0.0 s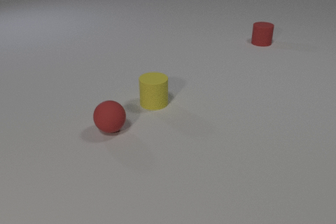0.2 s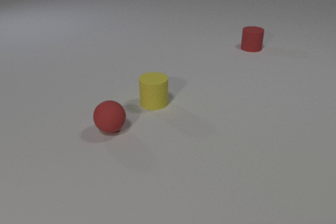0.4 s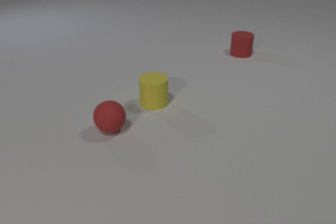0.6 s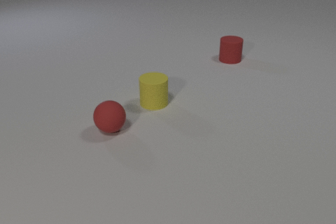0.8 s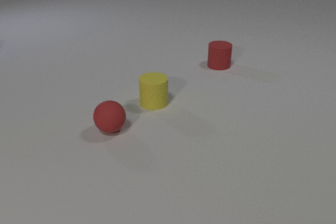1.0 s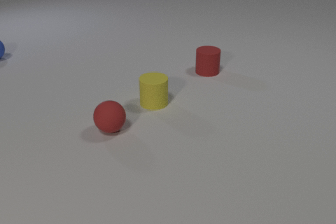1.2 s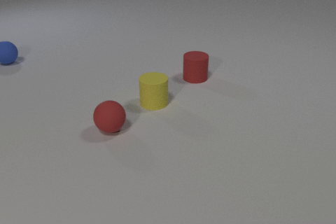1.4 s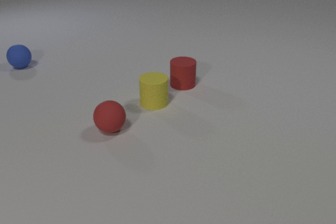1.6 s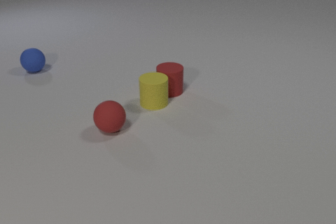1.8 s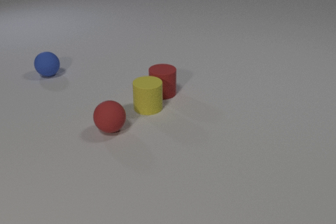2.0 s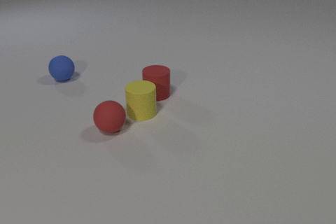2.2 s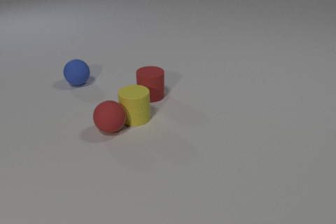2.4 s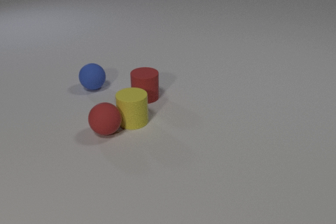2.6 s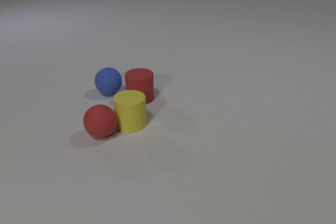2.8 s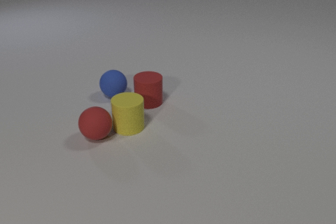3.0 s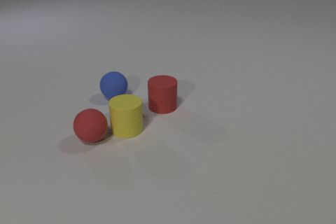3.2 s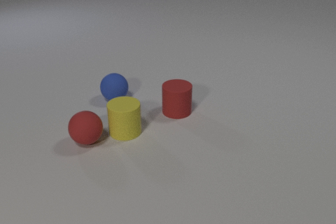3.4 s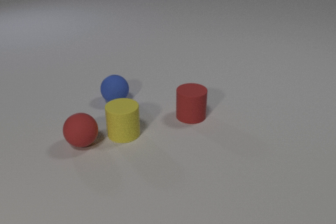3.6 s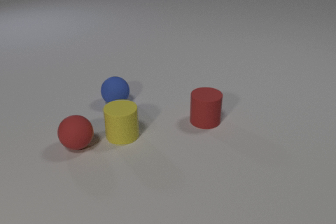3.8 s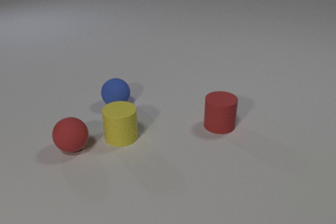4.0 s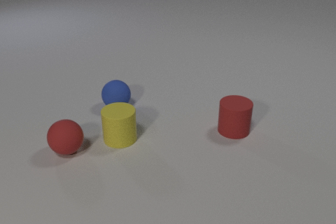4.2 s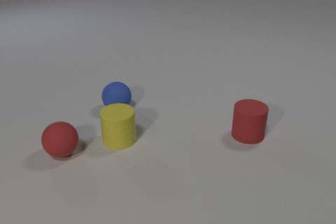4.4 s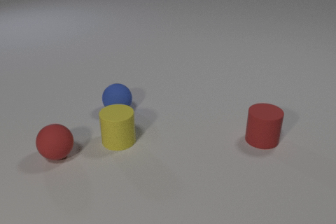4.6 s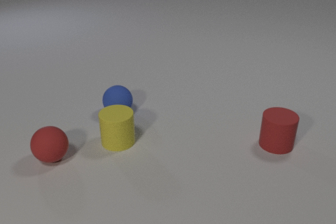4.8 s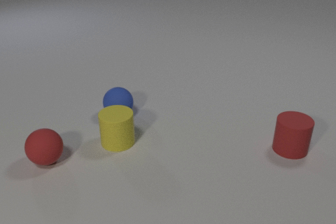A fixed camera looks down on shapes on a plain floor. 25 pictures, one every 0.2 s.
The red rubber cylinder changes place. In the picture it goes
toward the camera.
0.0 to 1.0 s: The red rubber cylinder slides toward the camera and to the left. The blue rubber sphere comes in at the left edge.
1.0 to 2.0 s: The red rubber cylinder slides toward the camera and to the left. The yellow rubber cylinder slides toward the camera and to the left. The blue rubber sphere rolls toward the camera and to the right. The red rubber cylinder and the yellow rubber cylinder collide.
2.0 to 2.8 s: The red rubber cylinder slides toward the camera and to the left. The yellow rubber cylinder slides toward the camera and to the left. The red rubber sphere rolls to the left and toward the camera. The blue rubber sphere rolls to the right and toward the camera. The yellow rubber cylinder and the red rubber sphere collide. The red rubber cylinder and the blue rubber sphere collide.
2.8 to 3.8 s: The red rubber cylinder slides to the right and toward the camera. The yellow rubber cylinder slides toward the camera and to the left. The red rubber sphere rolls to the left and toward the camera. The blue rubber sphere rolls toward the camera.
3.8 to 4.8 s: The red rubber cylinder slides to the right. The yellow rubber cylinder slides toward the camera. The red rubber sphere rolls to the left and toward the camera. The blue rubber sphere rolls toward the camera.
Are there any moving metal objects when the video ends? no.
What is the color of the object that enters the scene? blue.
What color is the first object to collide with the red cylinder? yellow.
